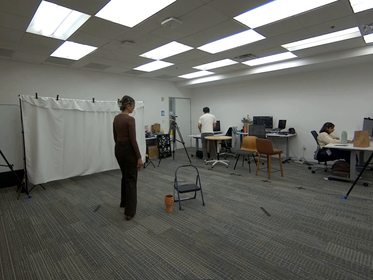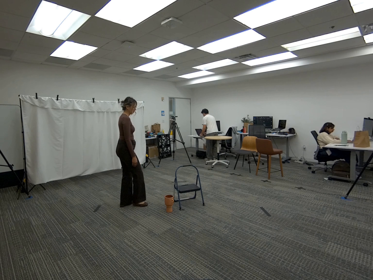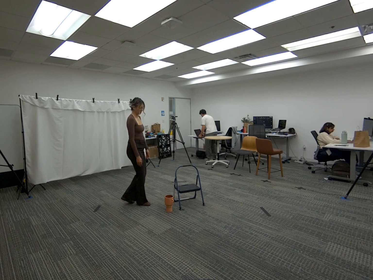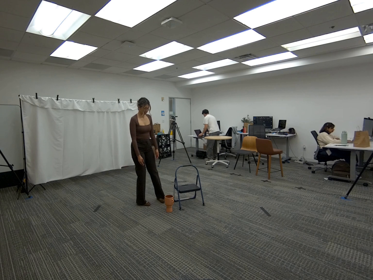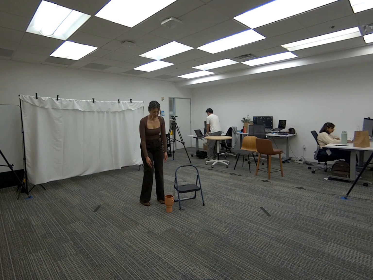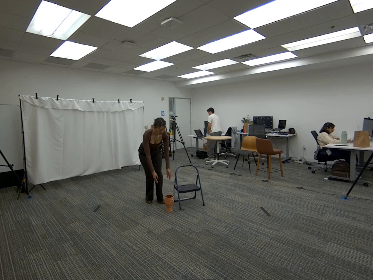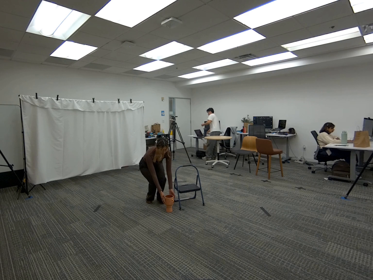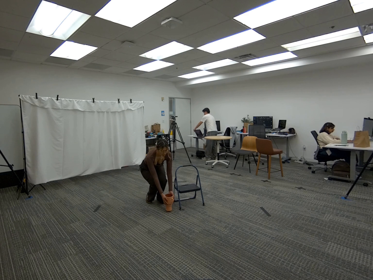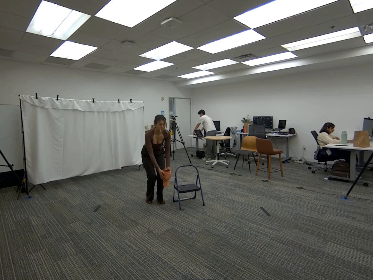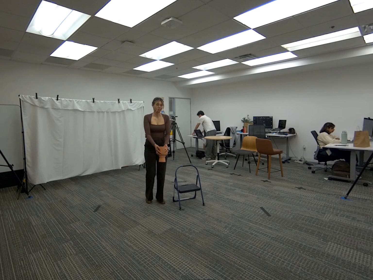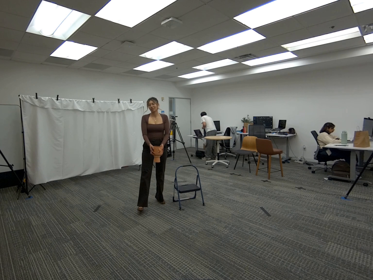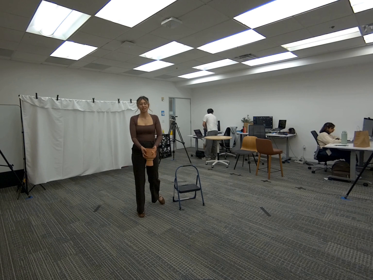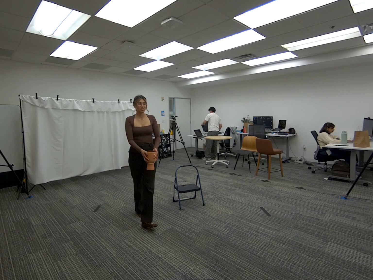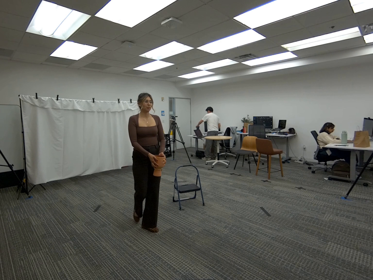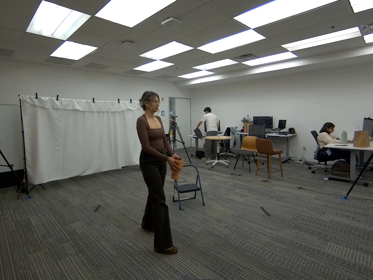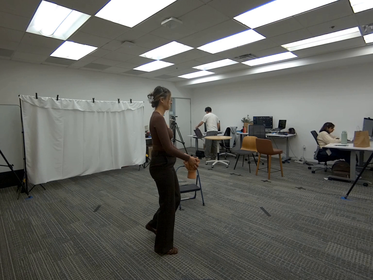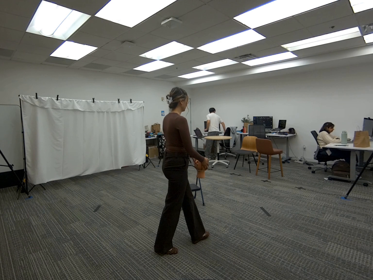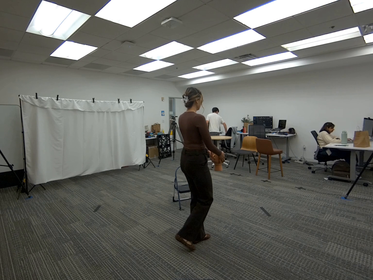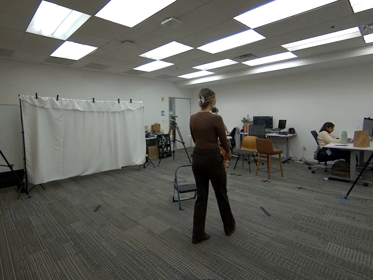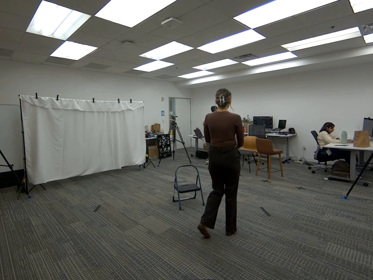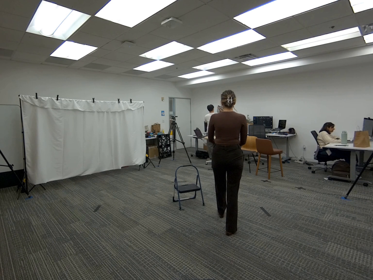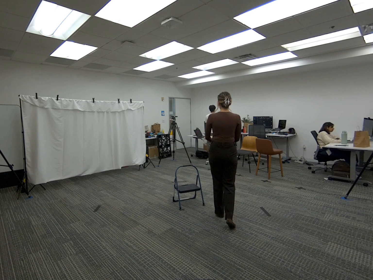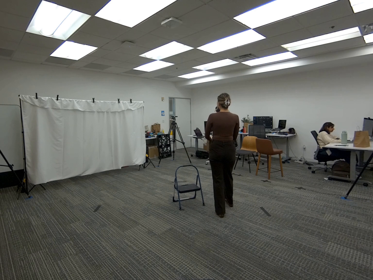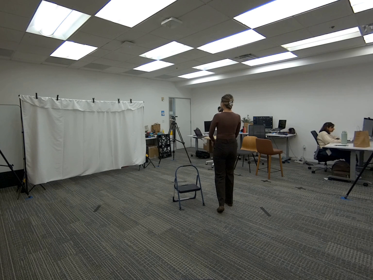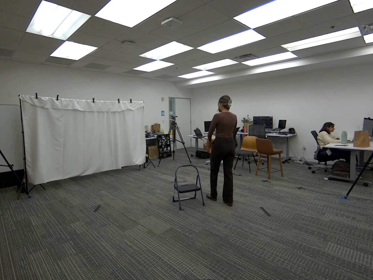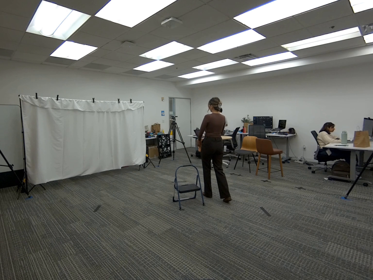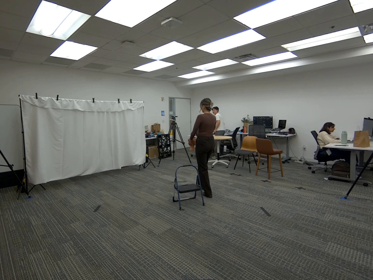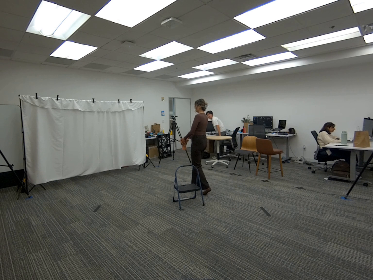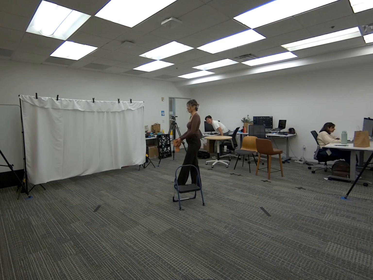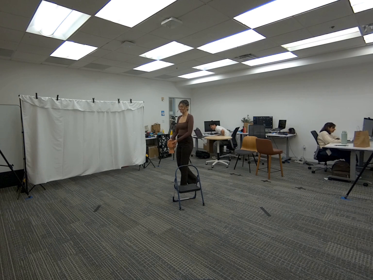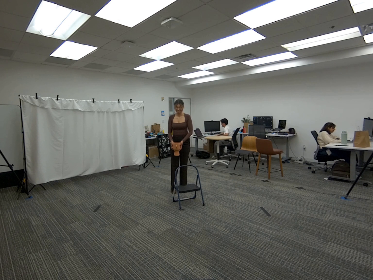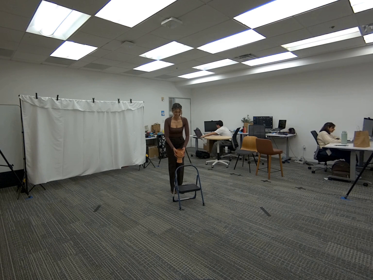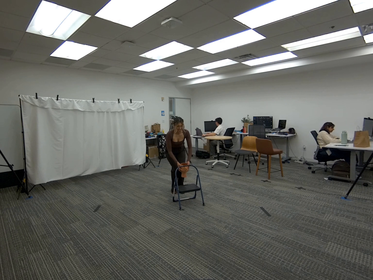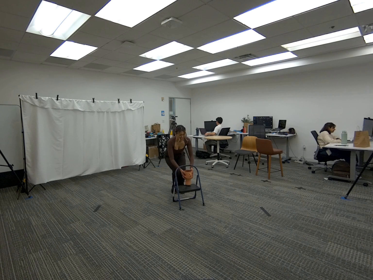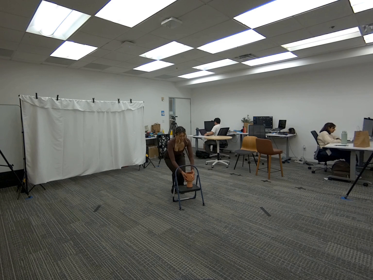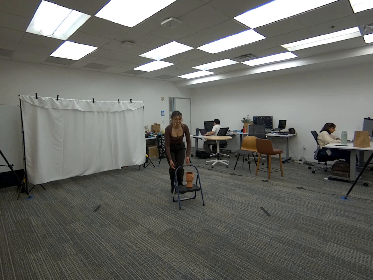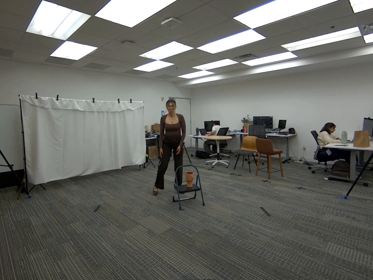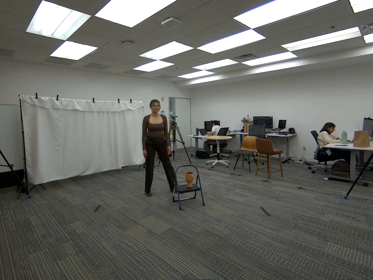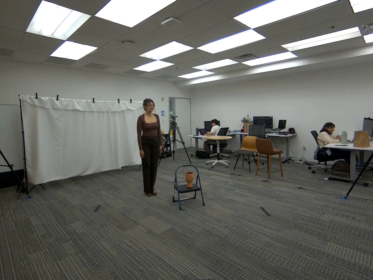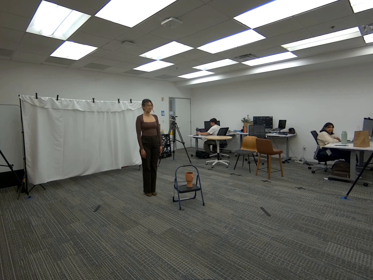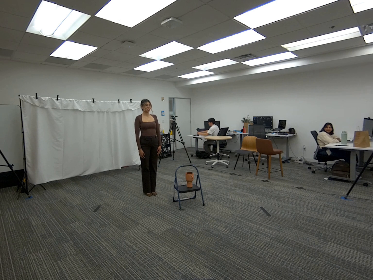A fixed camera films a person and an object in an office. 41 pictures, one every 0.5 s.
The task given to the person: Walk over to the ceramic vase on the ground and using both hands pick up the ceramic vase. Walk within the bounding area and place the ceramic vase on the step ladder.
